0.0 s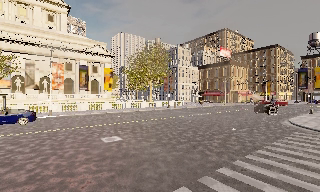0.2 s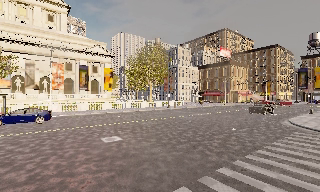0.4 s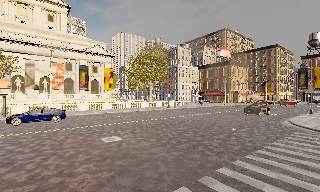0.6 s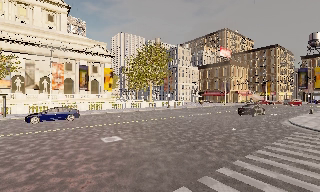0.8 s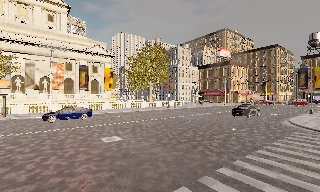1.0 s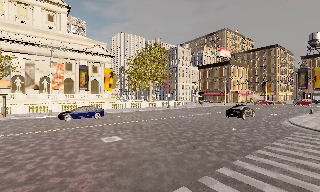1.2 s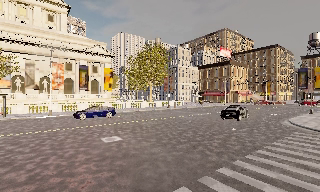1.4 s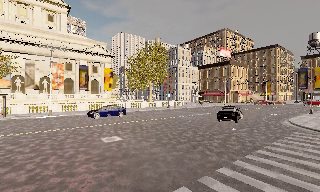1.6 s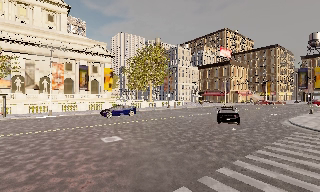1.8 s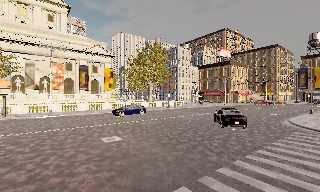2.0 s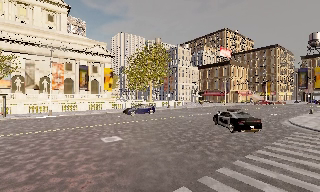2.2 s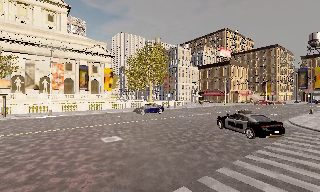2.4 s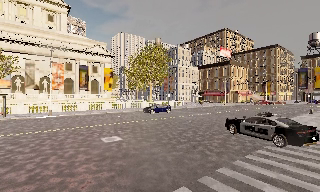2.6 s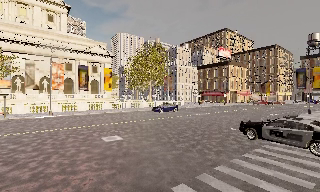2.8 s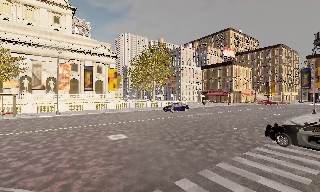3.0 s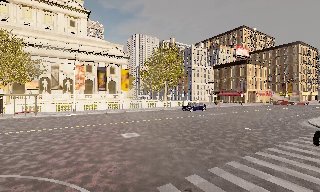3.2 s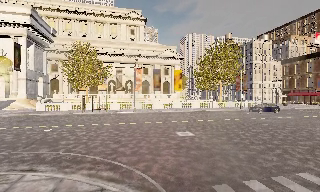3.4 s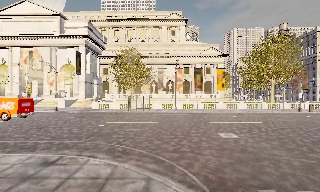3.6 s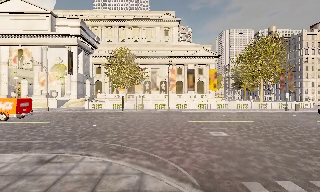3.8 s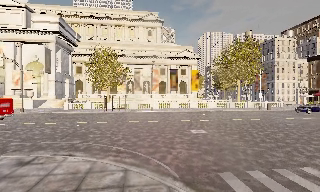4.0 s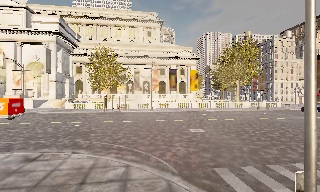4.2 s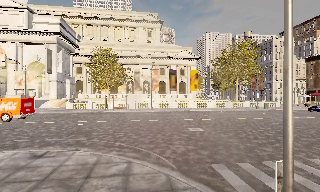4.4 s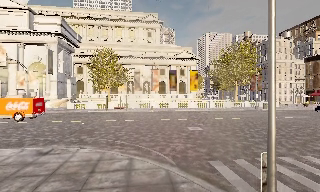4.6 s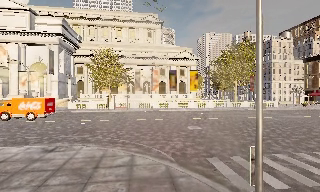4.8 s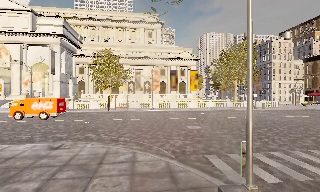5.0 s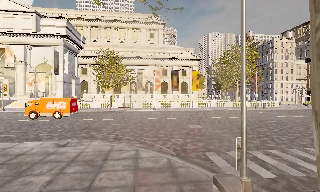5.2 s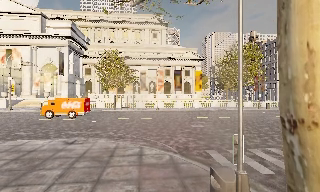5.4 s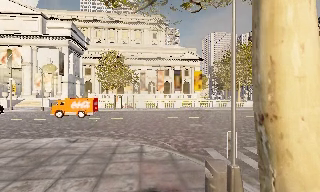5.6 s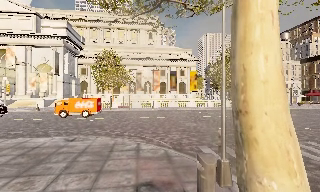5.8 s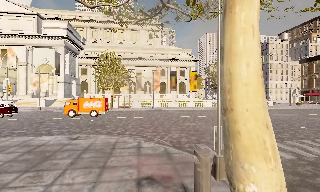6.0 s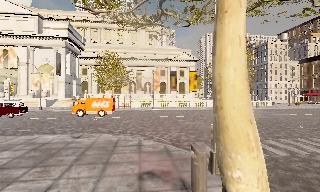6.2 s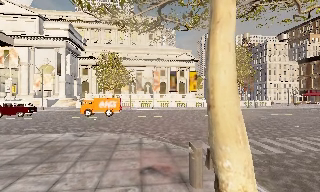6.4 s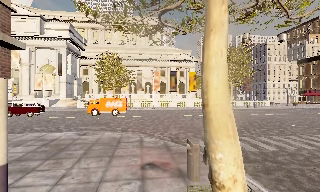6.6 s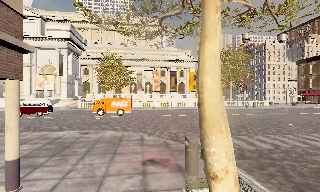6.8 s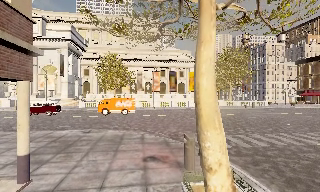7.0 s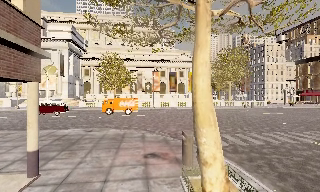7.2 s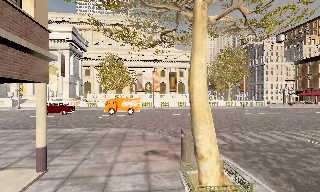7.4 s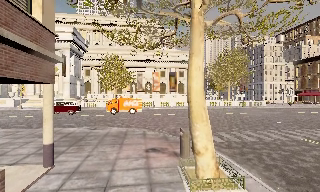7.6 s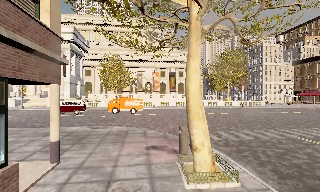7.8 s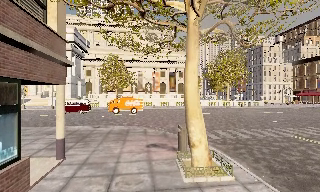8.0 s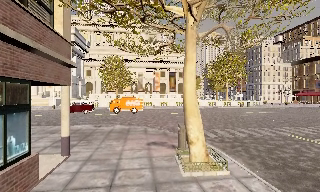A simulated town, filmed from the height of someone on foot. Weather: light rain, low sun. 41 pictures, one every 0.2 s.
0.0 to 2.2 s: The camera keeps its place and its aim.
2.2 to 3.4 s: The scene slides to the right, as the camera pans about 40 degrees to its left. It travels backward, about 1.5 m. It gains speed.
3.4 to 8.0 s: The camera travels backward, about 8 m, so what stands in front gets smaller.
The film runs backward here.
